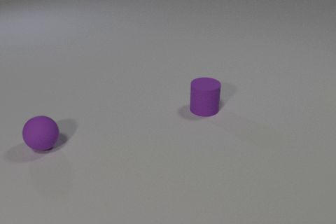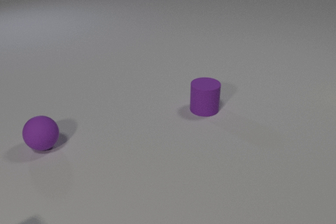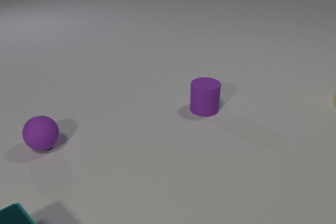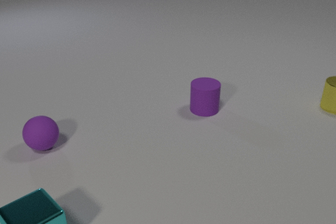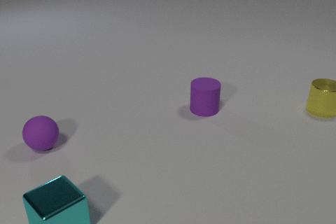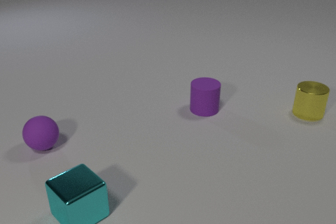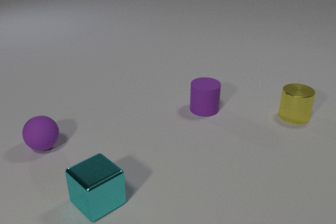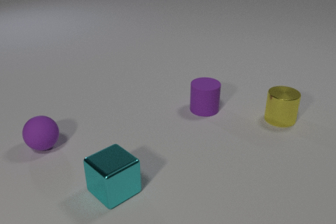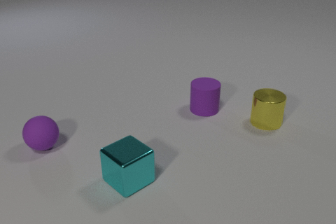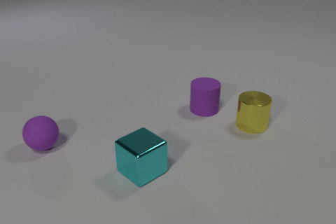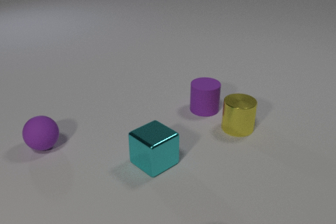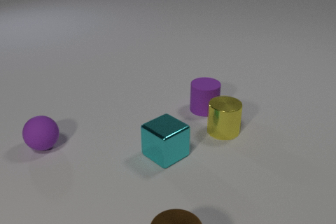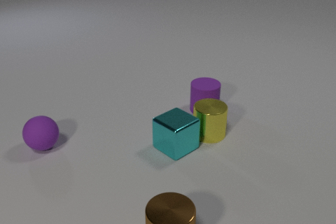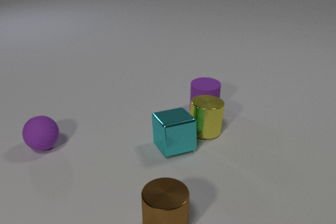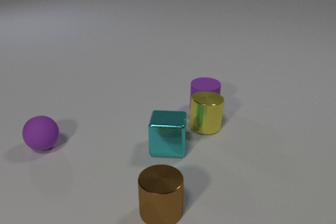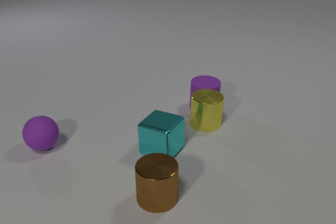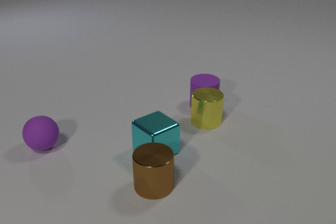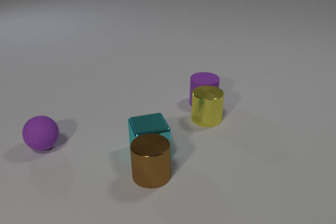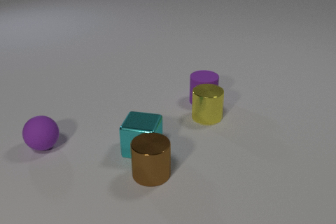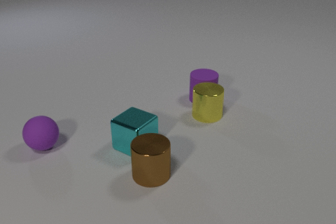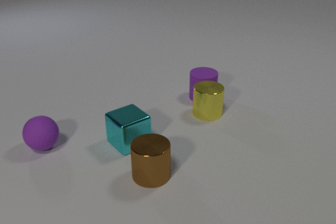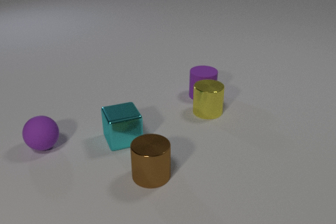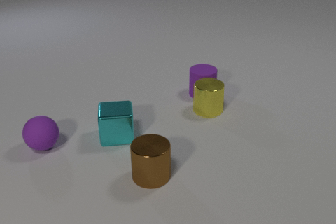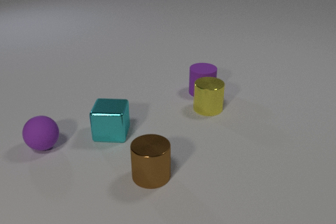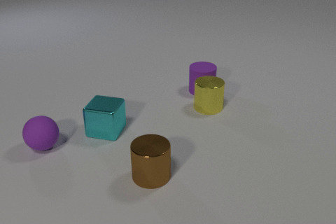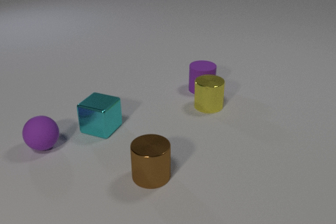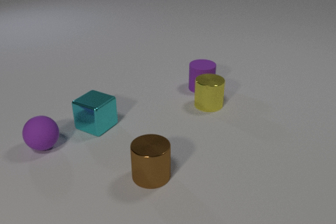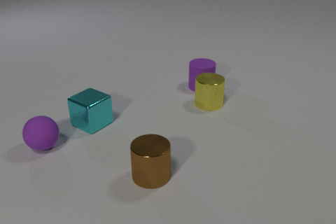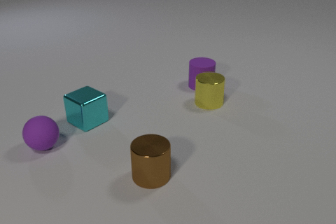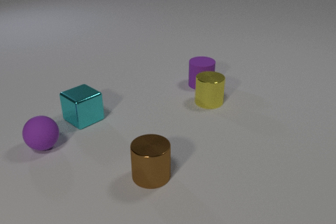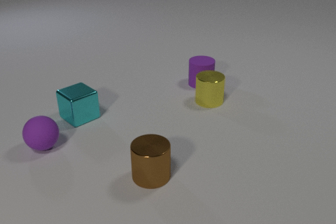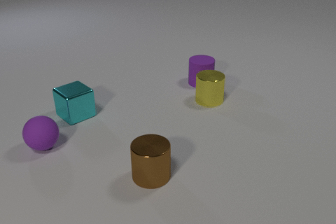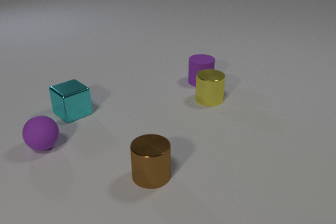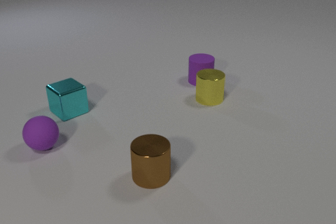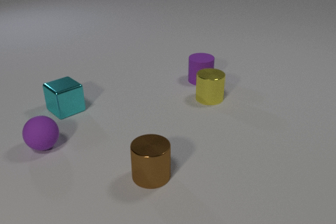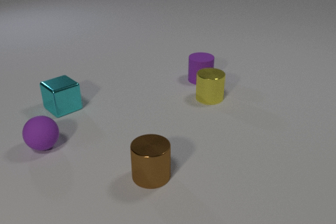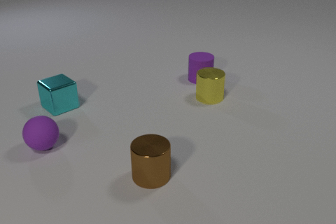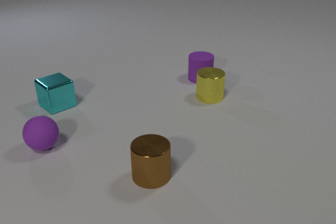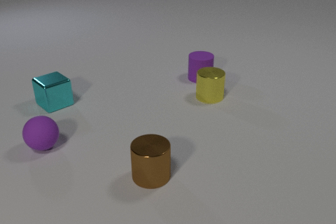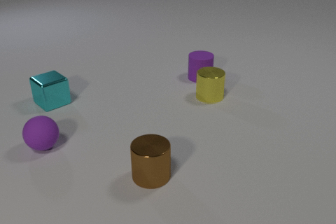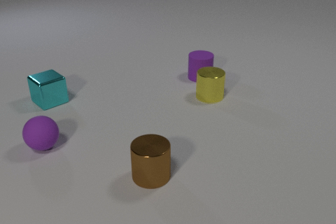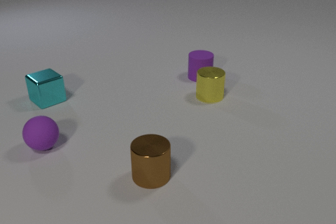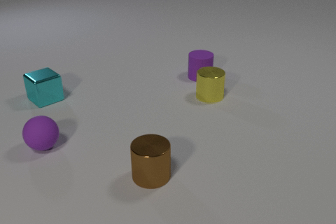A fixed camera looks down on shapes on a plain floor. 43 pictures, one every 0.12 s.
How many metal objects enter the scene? 3.
How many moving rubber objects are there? 1.
What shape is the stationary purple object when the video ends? sphere.
0.00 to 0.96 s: The cyan metal cube comes in at the bottom edge, slides to the right and away from the camera. The yellow metal cylinder comes in at the right edge, slides to the left and toward the camera.
0.96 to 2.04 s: The cyan metal cube slides away from the camera and to the right, spins so that its near face slides to the left, clockwise seen from above. The yellow metal cylinder slides to the left. The brown metal cylinder comes in at the bottom edge, slides away from the camera. The purple rubber cylinder slides away from the camera. The cyan metal cube and the yellow metal cylinder collide. The yellow metal cylinder and the purple rubber cylinder collide. The cyan metal cube and the brown metal cylinder collide.
2.04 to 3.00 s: The cyan metal cube slides away from the camera and to the left, spins so that its near face slides to the left, clockwise seen from above. The yellow metal cylinder slides away from the camera. The purple rubber cylinder slides away from the camera.
3.00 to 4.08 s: The cyan metal cube slides away from the camera and to the left, spins so that its near face slides to the left, clockwise seen from above. The yellow metal cylinder slides away from the camera. The purple rubber cylinder slides away from the camera.
4.08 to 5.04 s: The cyan metal cube slides away from the camera and to the left. The purple rubber cylinder slides away from the camera.
